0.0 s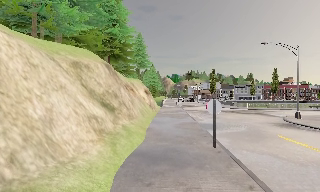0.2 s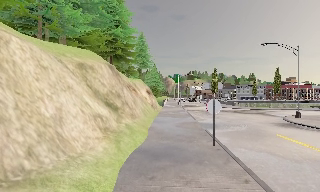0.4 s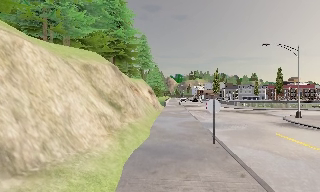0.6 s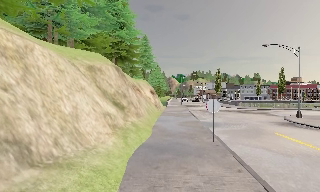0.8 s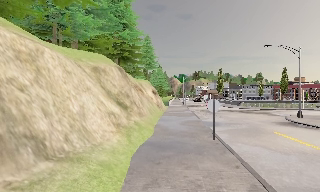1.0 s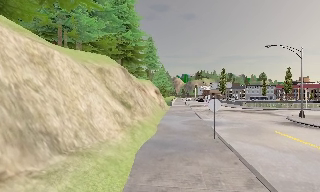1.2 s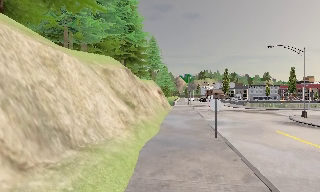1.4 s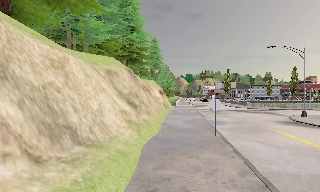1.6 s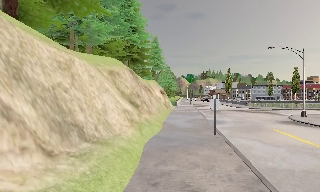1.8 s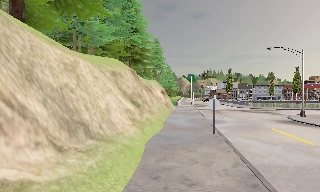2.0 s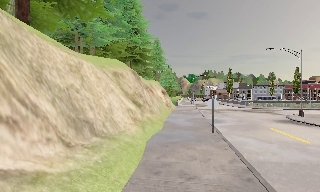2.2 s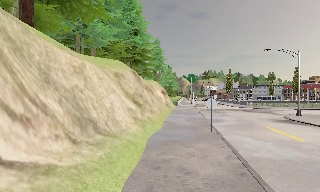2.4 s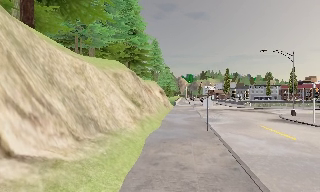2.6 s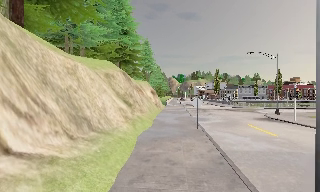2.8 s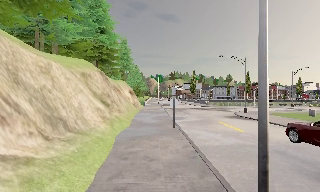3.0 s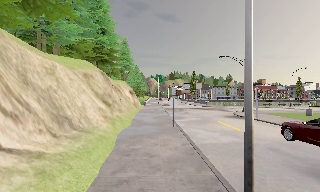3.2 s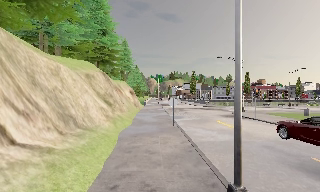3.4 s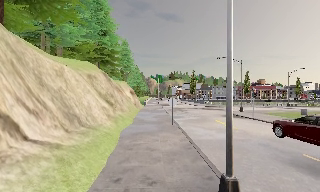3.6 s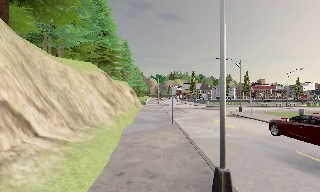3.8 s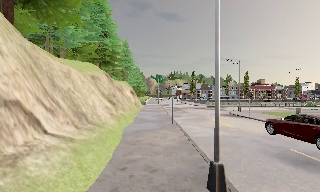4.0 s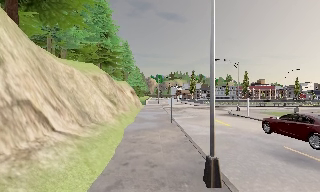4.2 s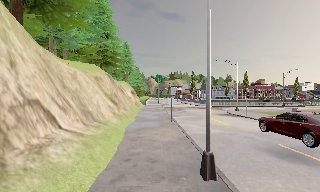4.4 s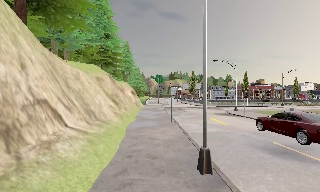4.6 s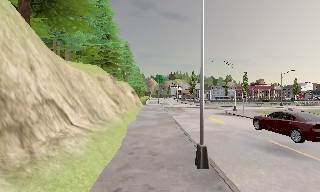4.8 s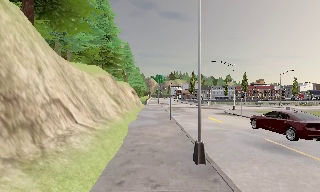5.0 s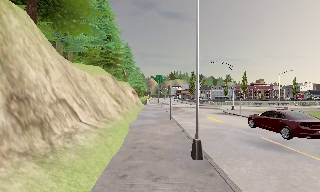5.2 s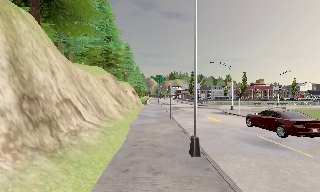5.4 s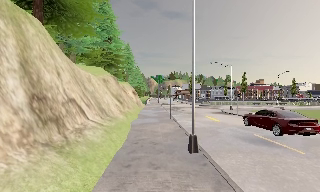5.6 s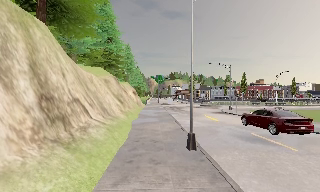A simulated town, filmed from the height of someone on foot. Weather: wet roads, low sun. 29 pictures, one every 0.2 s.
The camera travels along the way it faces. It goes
backward.
0.0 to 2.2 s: The camera travels backward, about 3.5 m, so what stands in front gets smaller.
2.2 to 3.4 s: The camera pans to its right, which is clockwise from overhead, by about 10 degrees. It travels backward, about 2 m, so what stands in front gets smaller.
3.4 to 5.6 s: The camera travels backward, about 3.5 m, so what stands in front gets smaller.
The film runs backward here.
